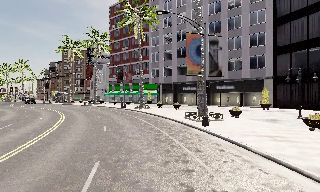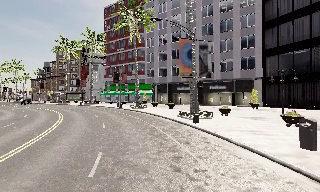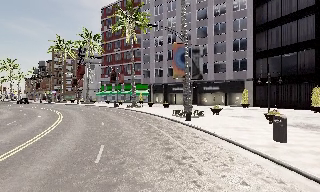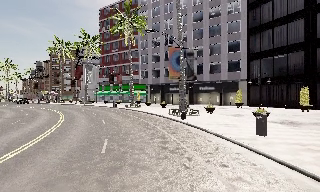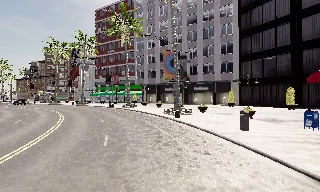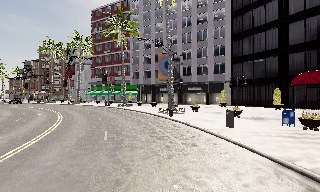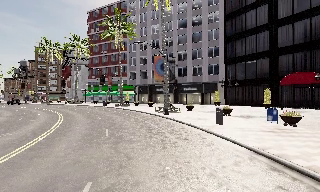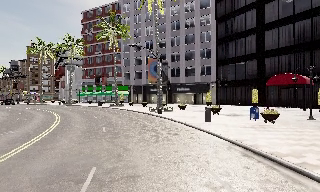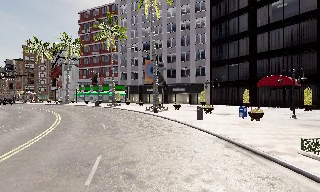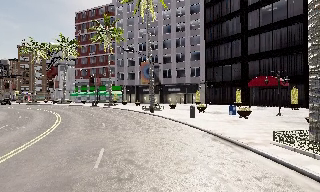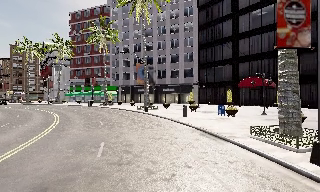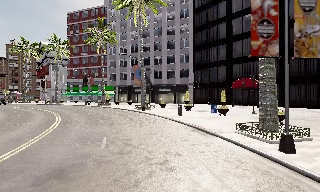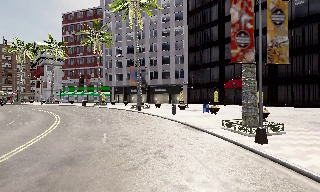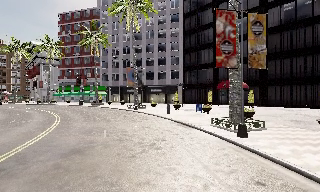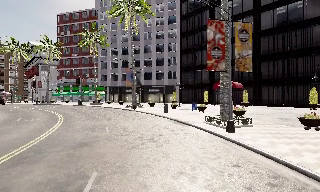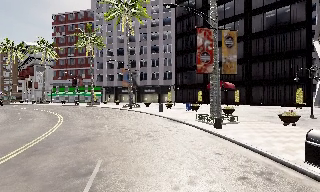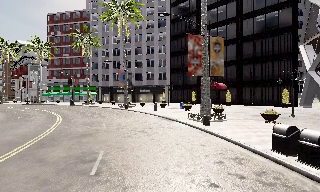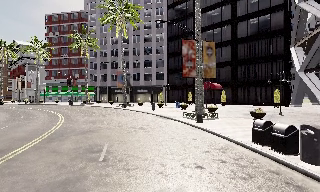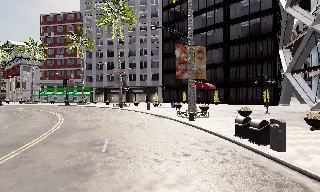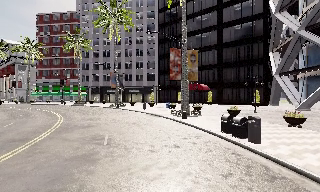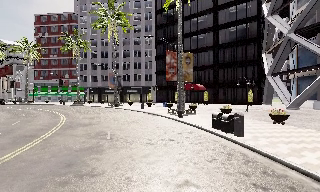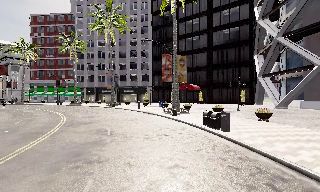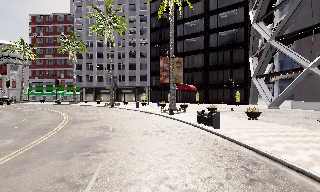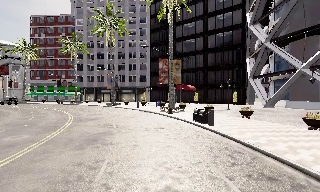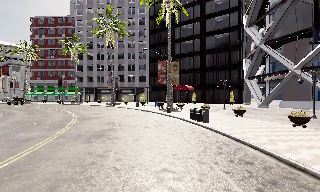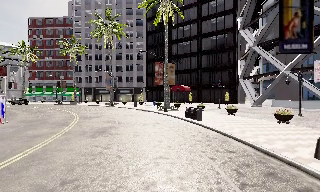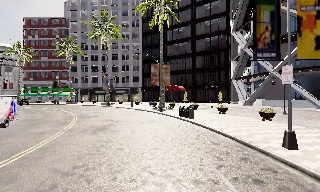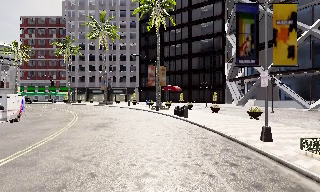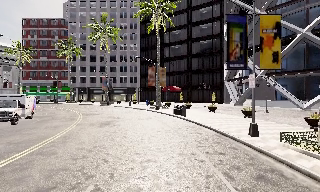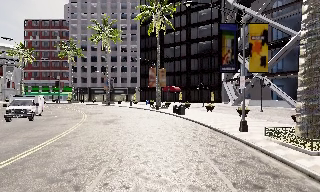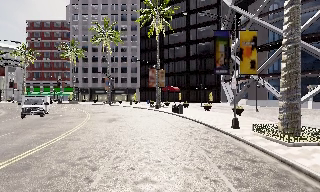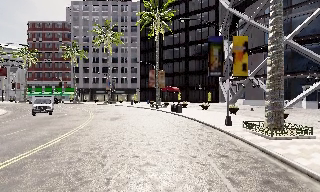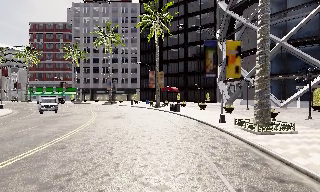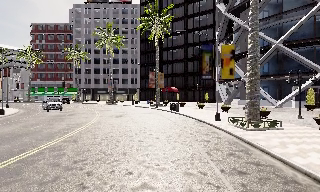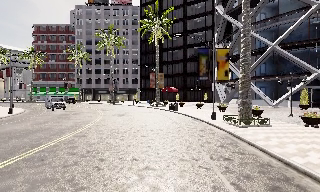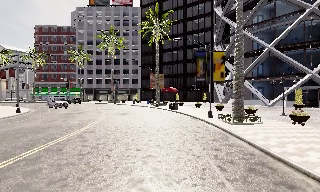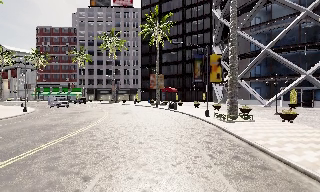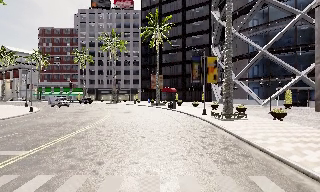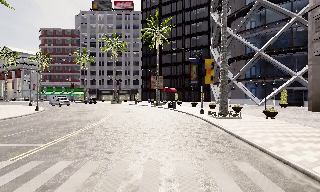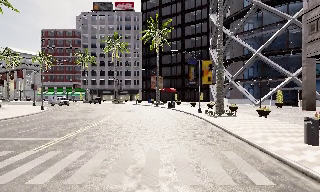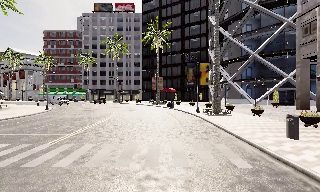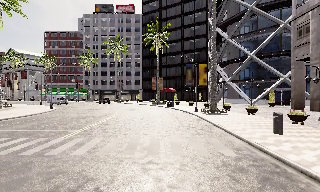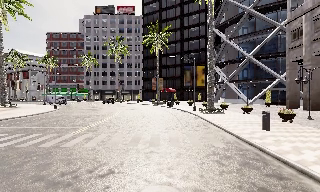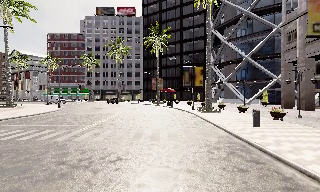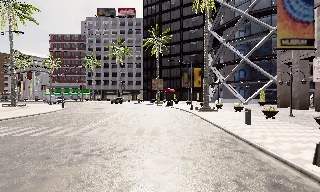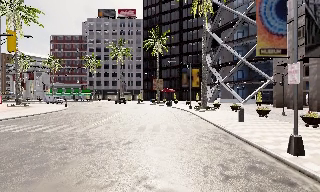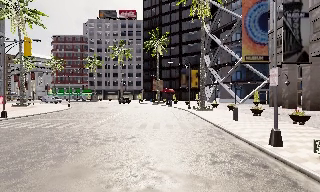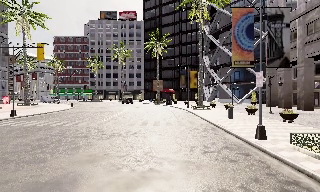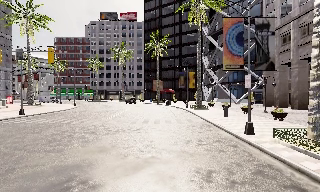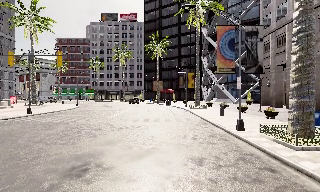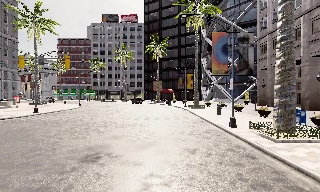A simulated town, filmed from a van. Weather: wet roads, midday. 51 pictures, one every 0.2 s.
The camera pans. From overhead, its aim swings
clockwise.
The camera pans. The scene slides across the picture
to the left.
0.0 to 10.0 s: The camera pans to its right, which is clockwise from overhead, by about 35 degrees. It travels backward, about 50 m.
The film runs backward here.
